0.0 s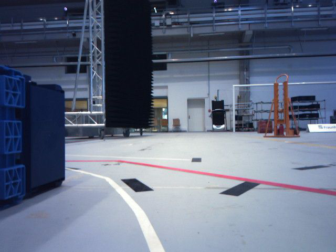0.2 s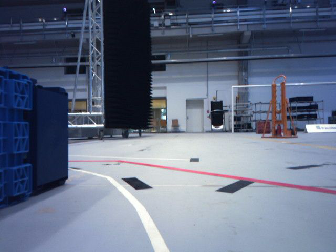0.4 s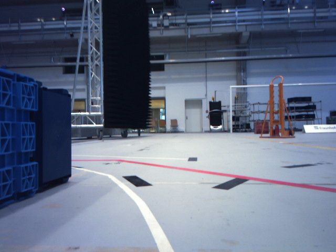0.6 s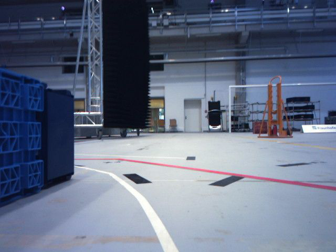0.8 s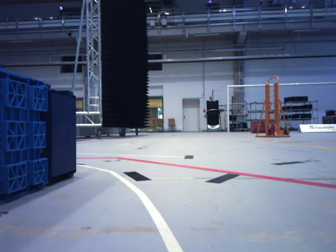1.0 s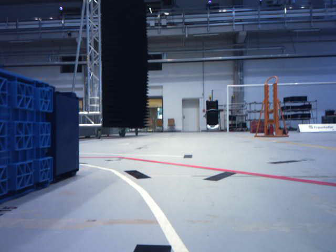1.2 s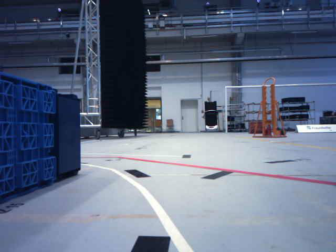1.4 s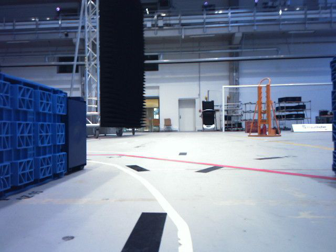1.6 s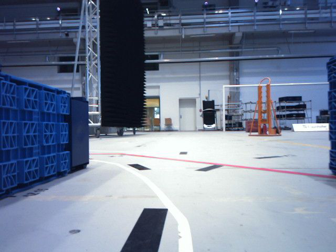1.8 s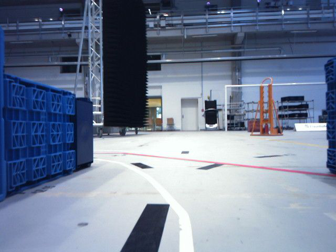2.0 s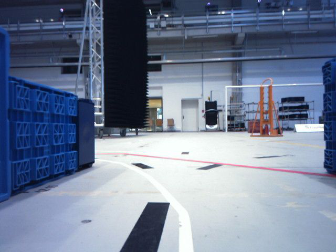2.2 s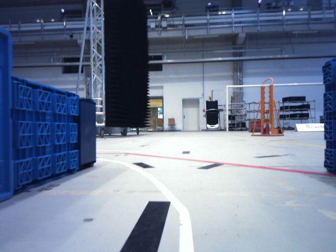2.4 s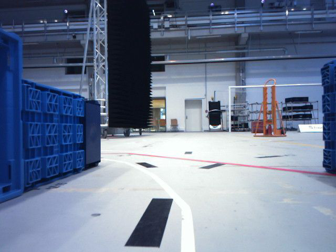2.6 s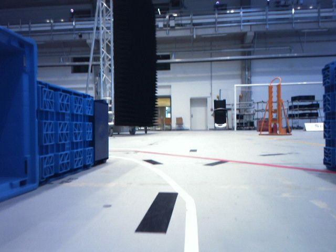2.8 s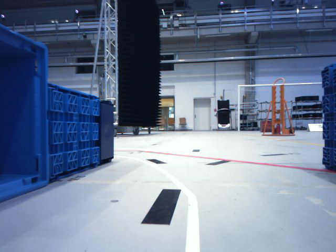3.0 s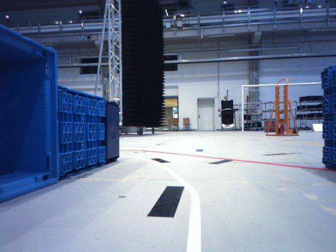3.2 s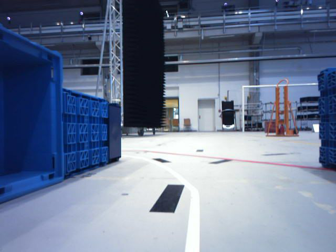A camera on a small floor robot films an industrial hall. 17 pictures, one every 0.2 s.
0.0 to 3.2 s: The camera travels backward, about 0.6 m, so what stands in front gets smaller.
The film runs backward here.
